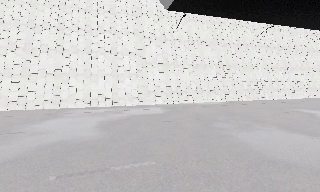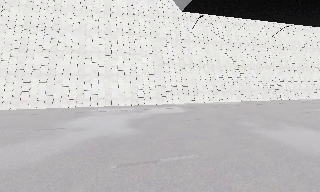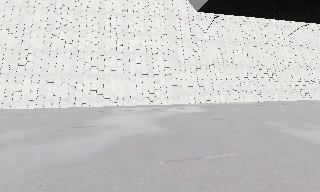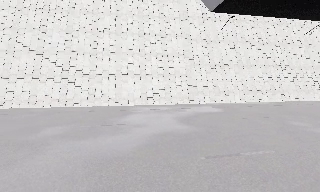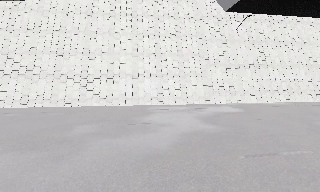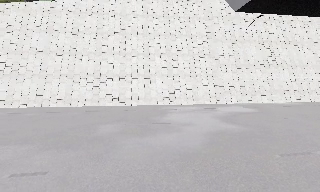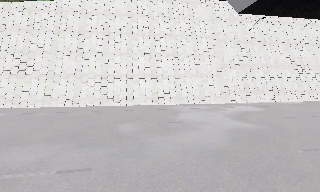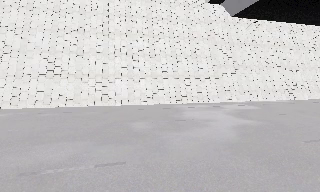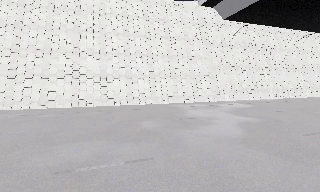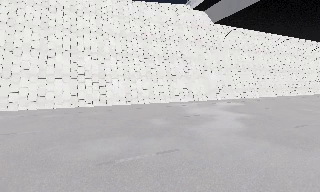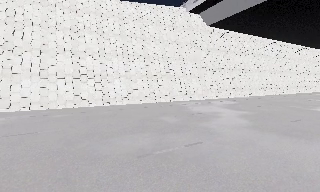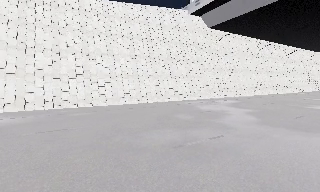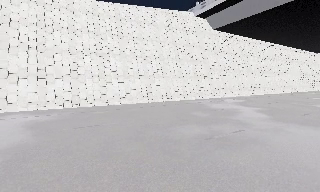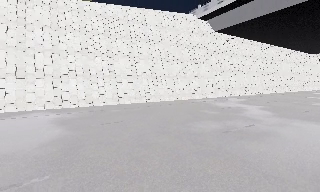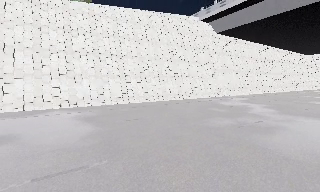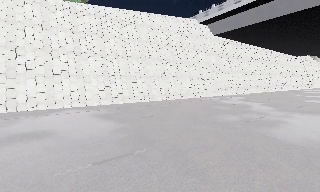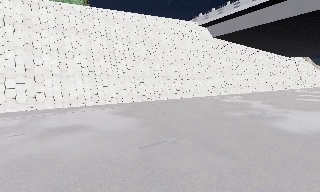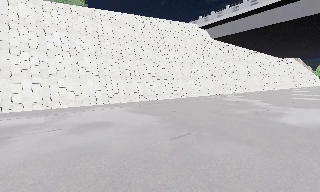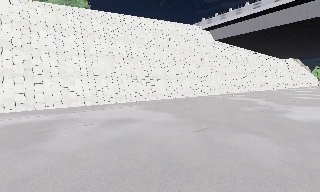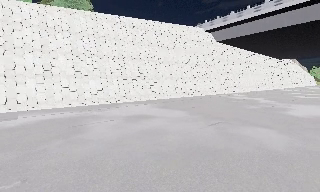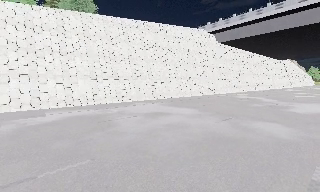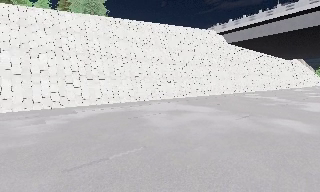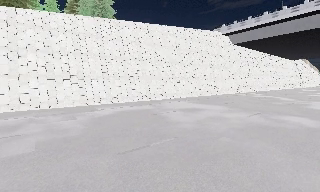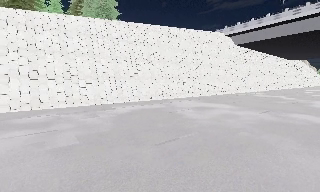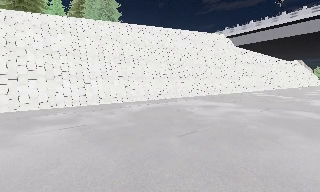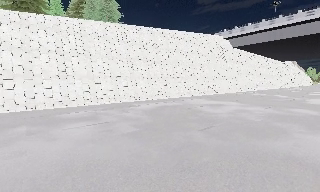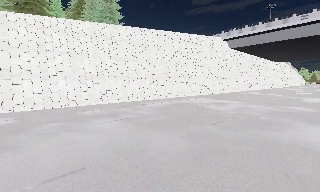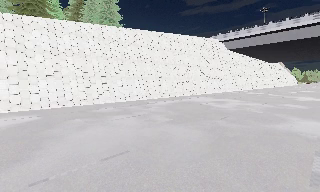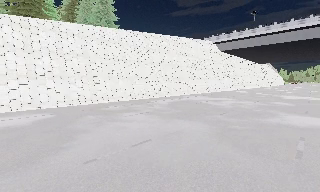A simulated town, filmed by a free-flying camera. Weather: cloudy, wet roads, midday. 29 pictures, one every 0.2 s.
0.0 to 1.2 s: The camera travels to its left, about 5 m, so close, fixed things drift to the right.
1.2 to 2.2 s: The camera pans to its right, which is clockwise from overhead, by about 20 degrees. It travels to its left and backward, about 5 m.
2.2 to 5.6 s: The camera pans to its right, which is clockwise from overhead, by about 15 degrees. It travels to its left and backward, about 20 m, so close, fixed things drift to the right.
The film runs forward here.
